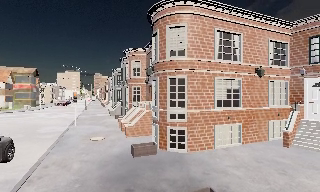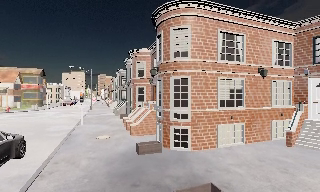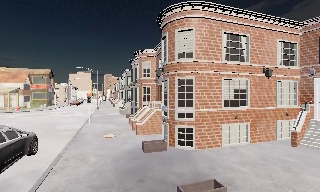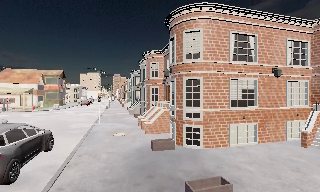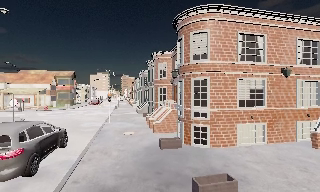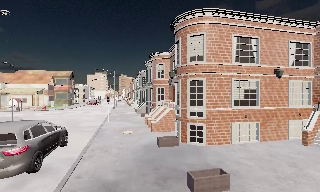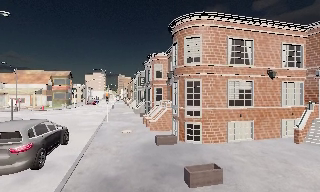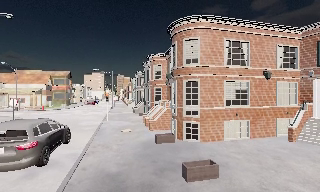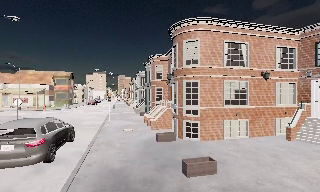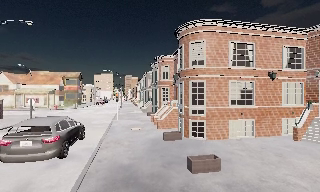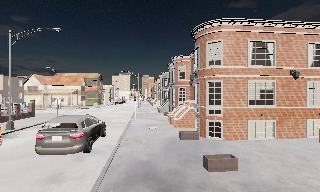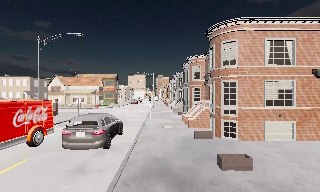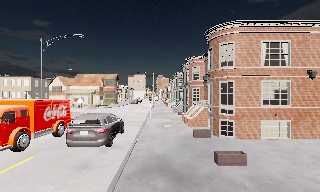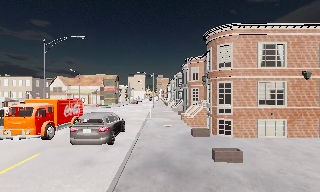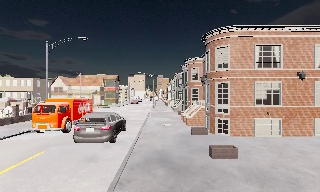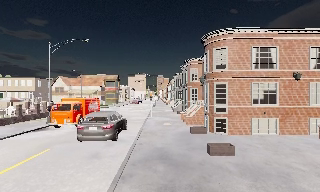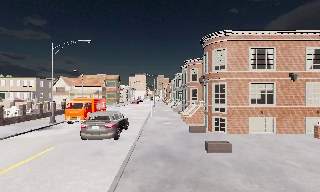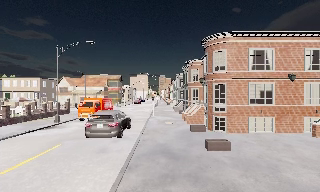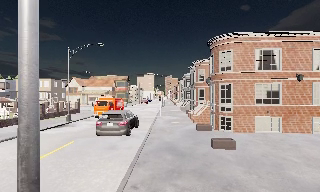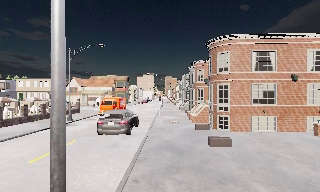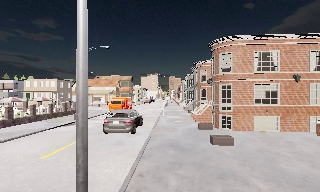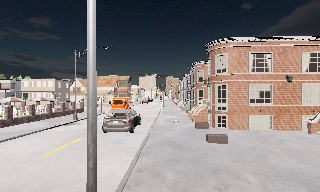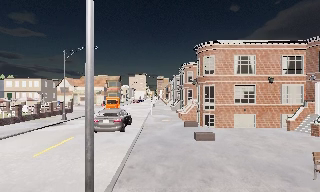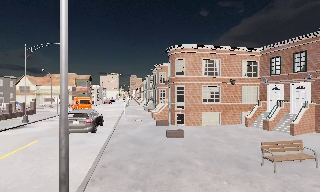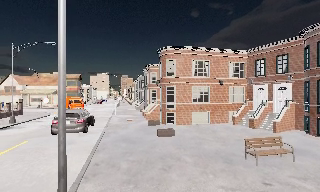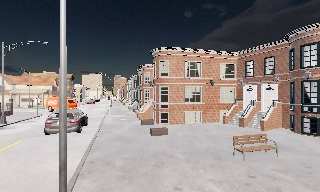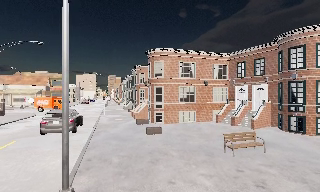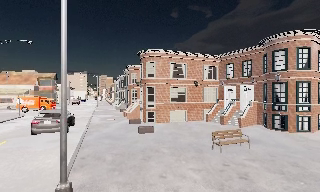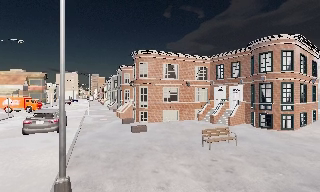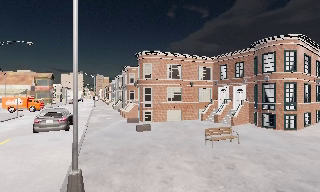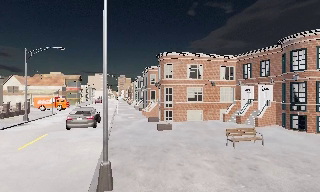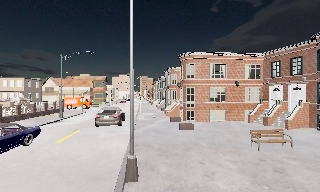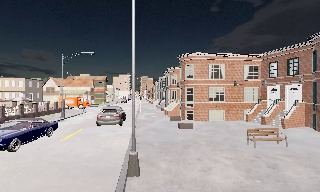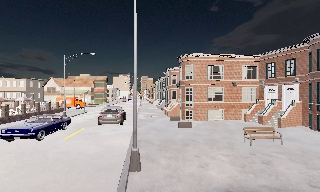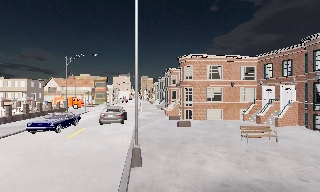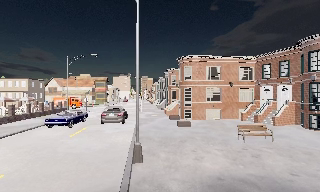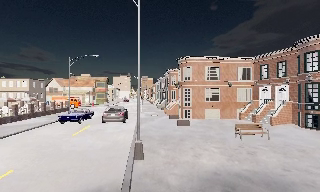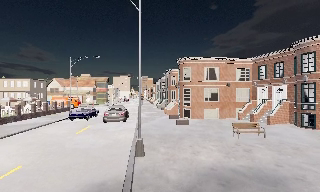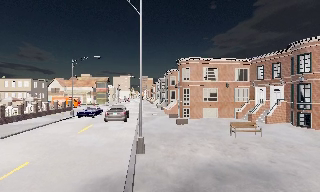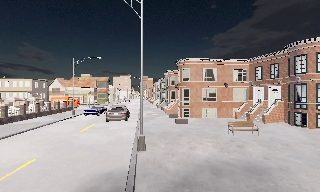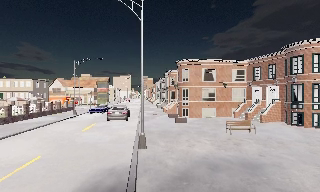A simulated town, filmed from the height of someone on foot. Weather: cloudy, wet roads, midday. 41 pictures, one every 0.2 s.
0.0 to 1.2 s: The camera travels backward, about 1.5 m, so what stands in front gets smaller.
1.2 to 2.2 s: The camera pans to its left, which is counterclockwise from overhead, by about 15 degrees. It travels backward, about 1.5 m, so what stands in front gets smaller.
2.2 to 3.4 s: The camera travels backward, about 2 m, so what stands in front gets smaller.
3.4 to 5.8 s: The camera swings to its right by about 20 degrees, and the scene slides to the left. It travels backward, about 4 m, so what stands in front gets smaller.
5.8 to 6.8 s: The camera pans to its left, which is counterclockwise from overhead, by about 15 degrees. It travels backward, about 1.5 m, so what stands in front gets smaller.
6.8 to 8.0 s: The camera travels backward, about 2 m, so what stands in front gets smaller.
The film runs backward here.
